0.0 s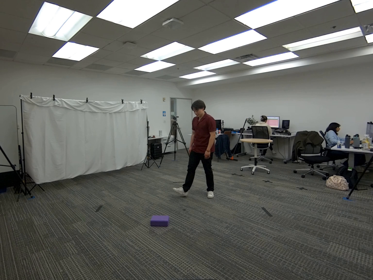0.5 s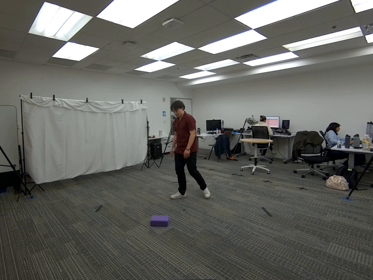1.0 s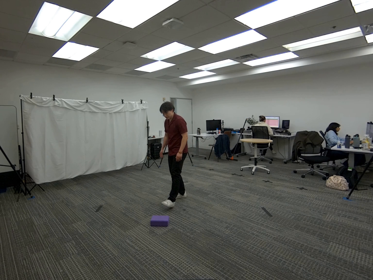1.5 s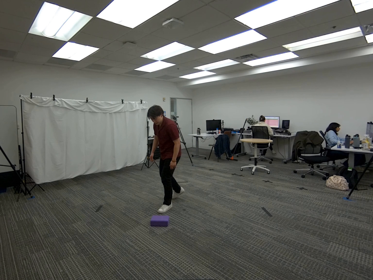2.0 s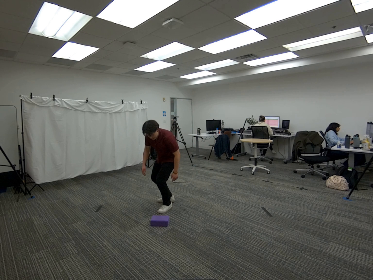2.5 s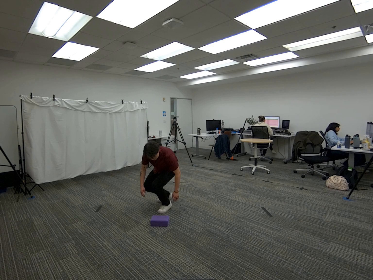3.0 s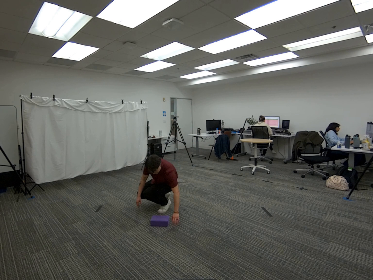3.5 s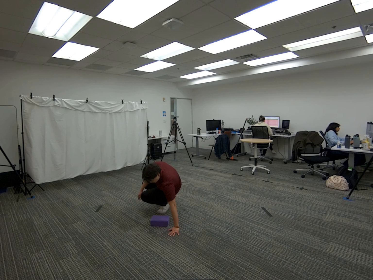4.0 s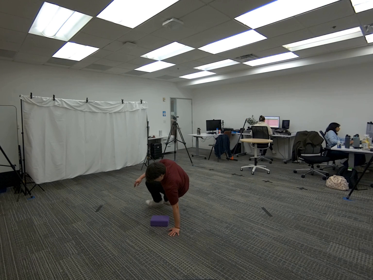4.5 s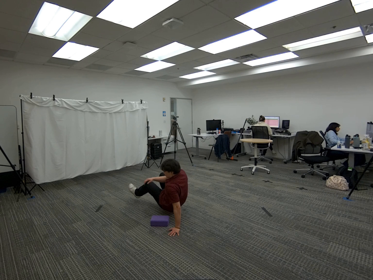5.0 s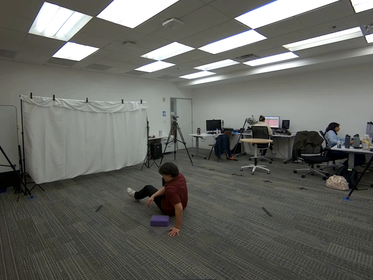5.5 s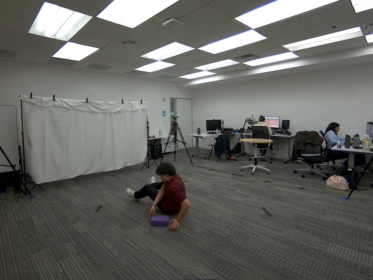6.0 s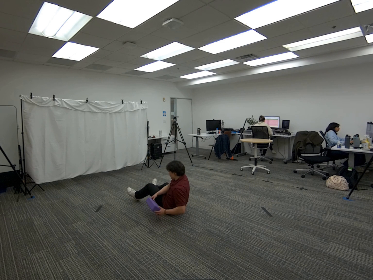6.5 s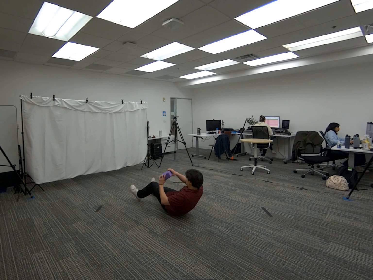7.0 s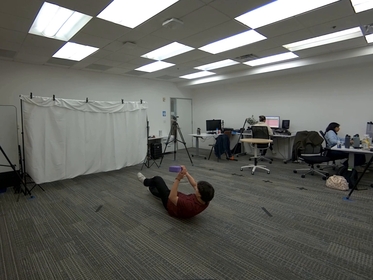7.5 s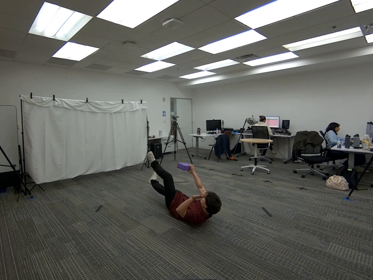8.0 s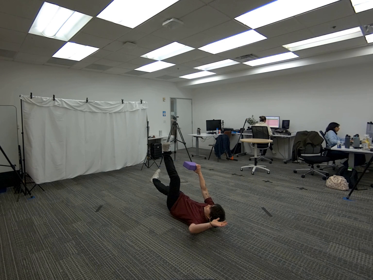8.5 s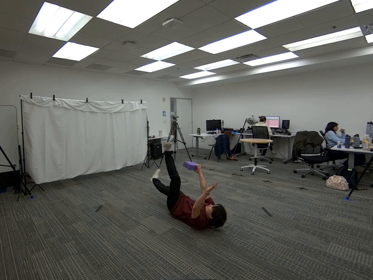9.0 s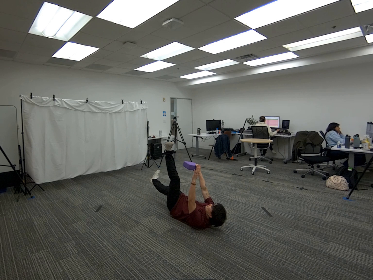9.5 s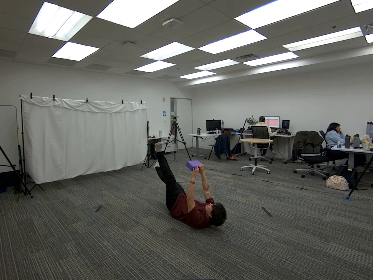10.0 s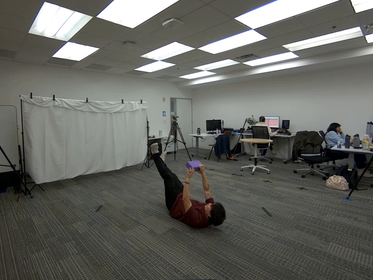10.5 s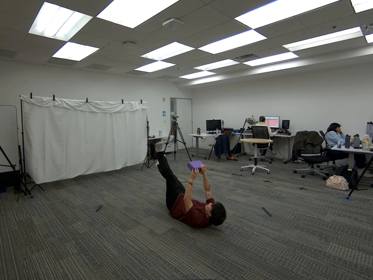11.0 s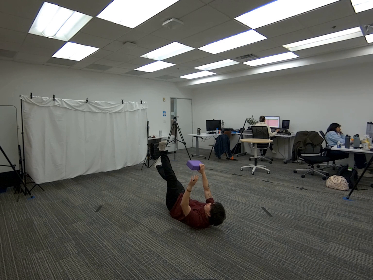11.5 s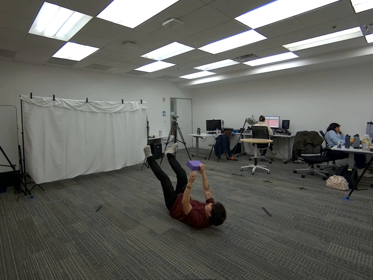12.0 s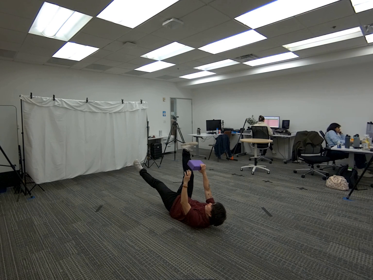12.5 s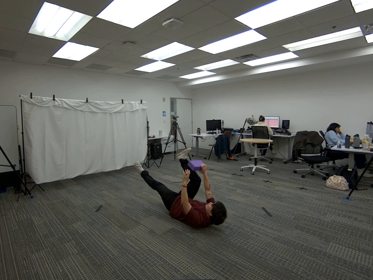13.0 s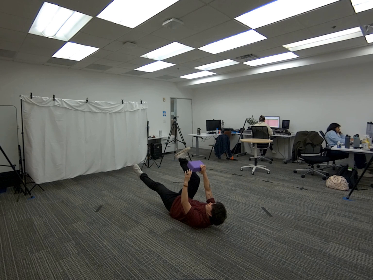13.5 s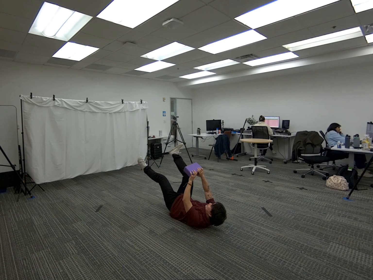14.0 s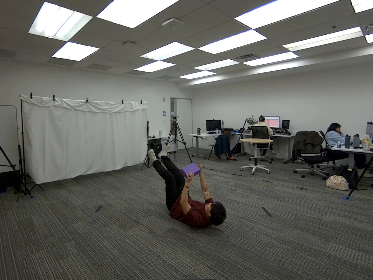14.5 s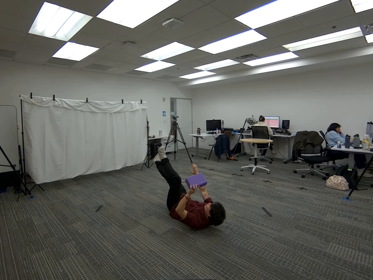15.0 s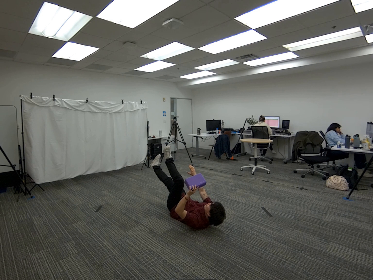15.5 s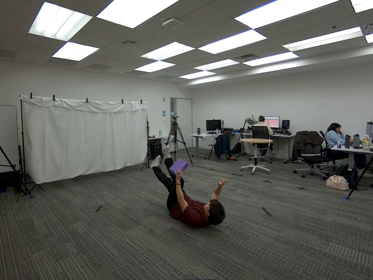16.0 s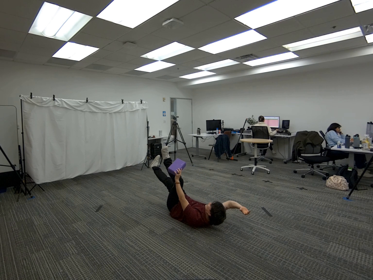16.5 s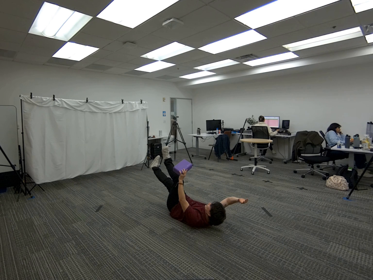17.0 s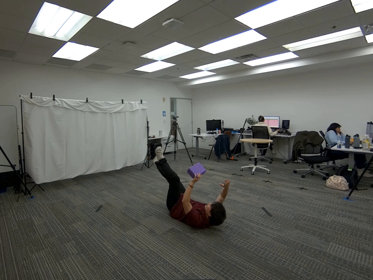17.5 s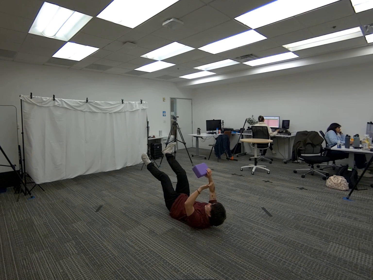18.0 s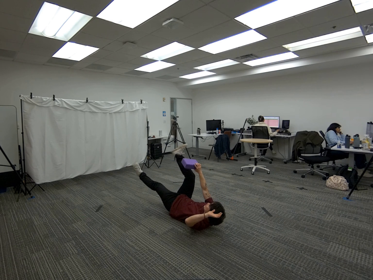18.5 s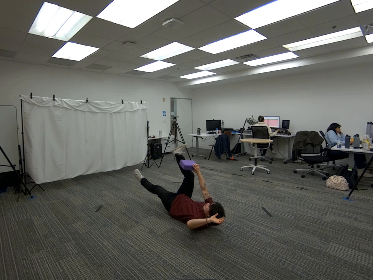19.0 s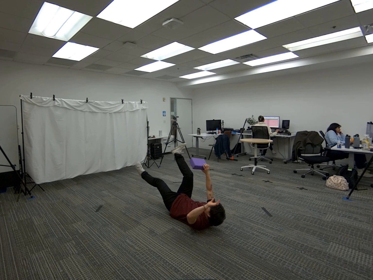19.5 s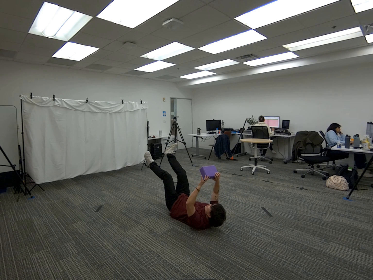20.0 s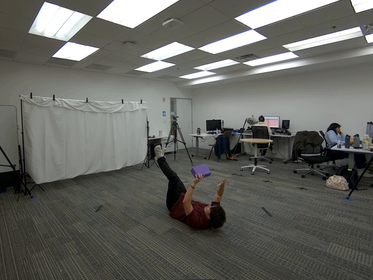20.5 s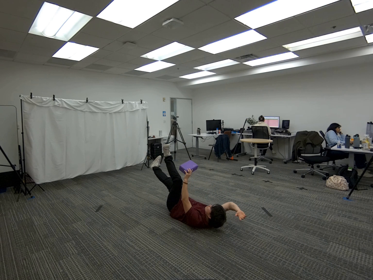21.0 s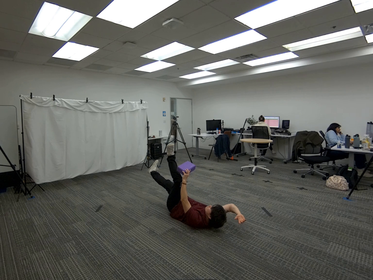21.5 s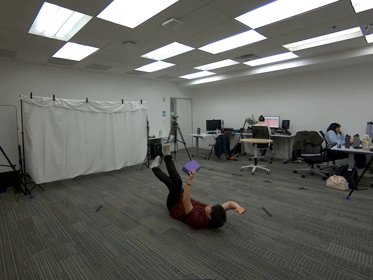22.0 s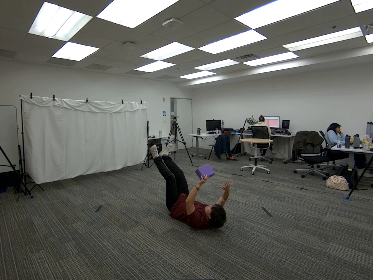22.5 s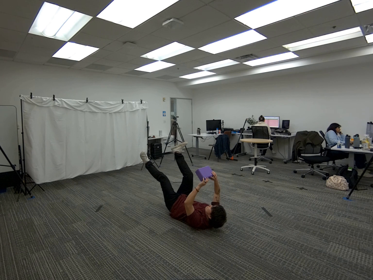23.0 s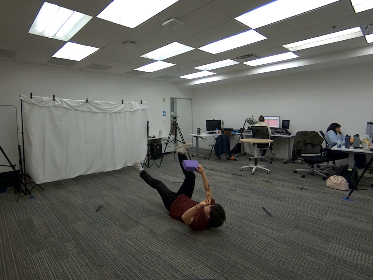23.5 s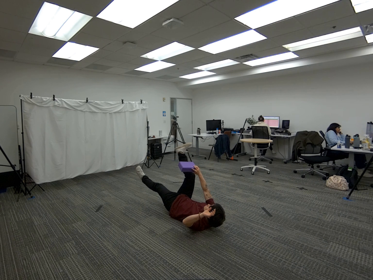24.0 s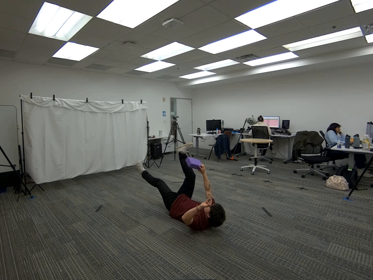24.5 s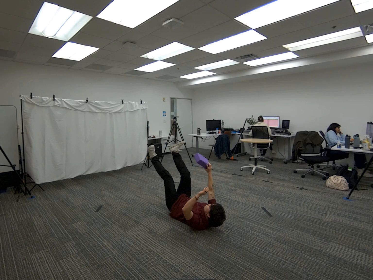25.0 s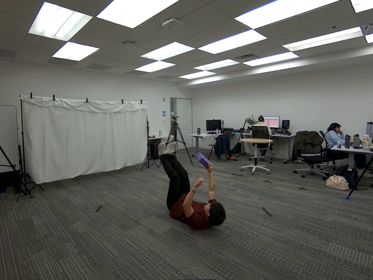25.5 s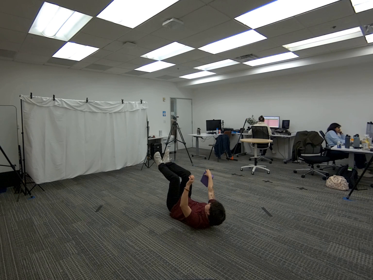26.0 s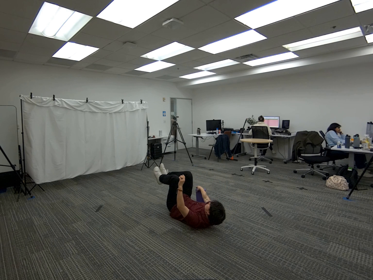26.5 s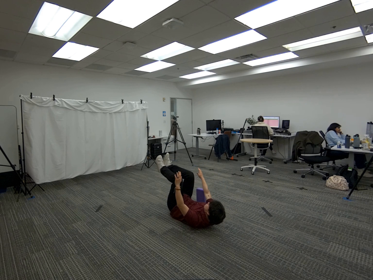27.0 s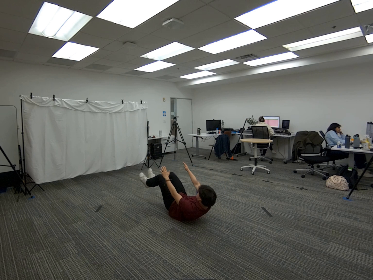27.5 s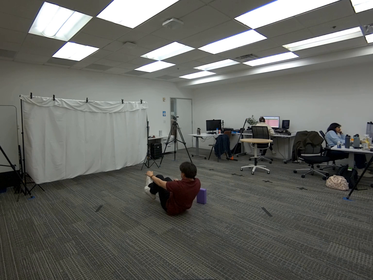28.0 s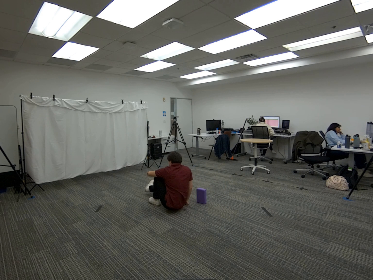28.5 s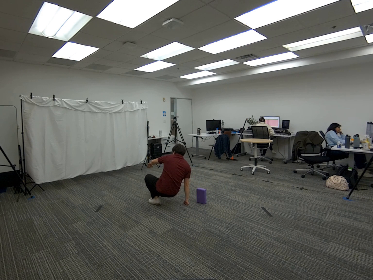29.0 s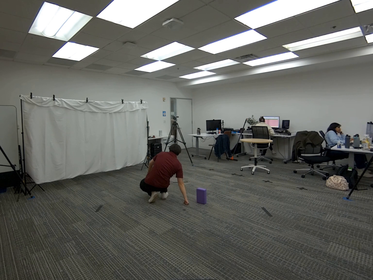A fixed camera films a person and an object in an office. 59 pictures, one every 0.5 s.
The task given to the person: Get into a deadbug position while holding the yoga block in the air extended infront of you. Proceed to perform deadbugs until the time has ended. Place yoga block on the ground when completed.
